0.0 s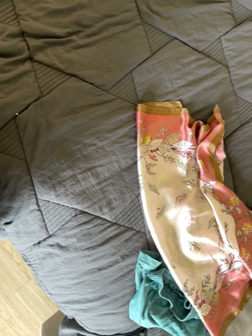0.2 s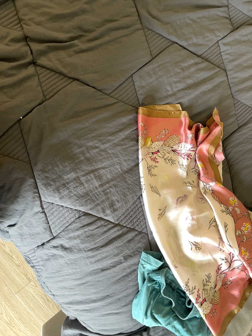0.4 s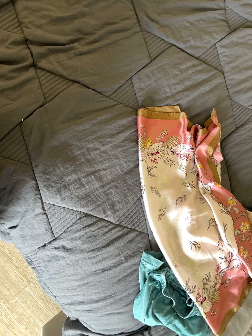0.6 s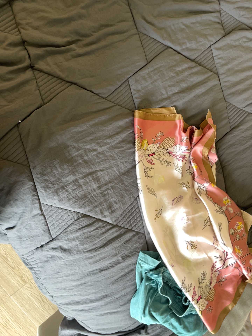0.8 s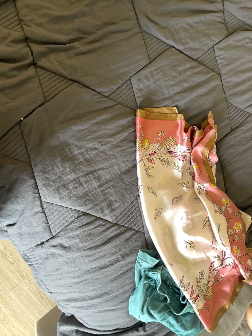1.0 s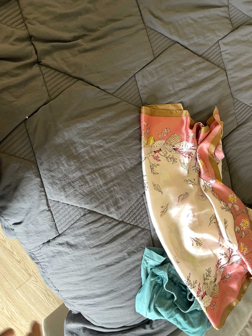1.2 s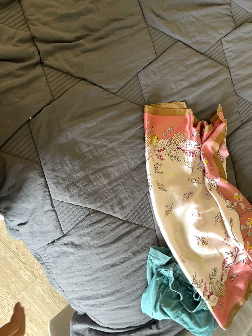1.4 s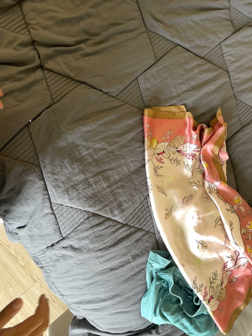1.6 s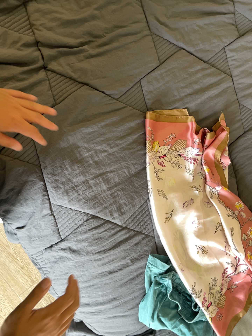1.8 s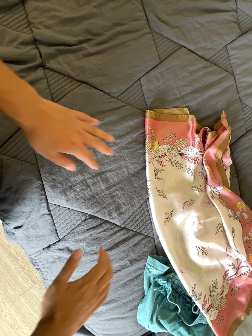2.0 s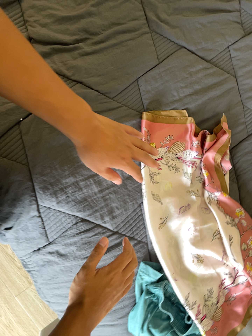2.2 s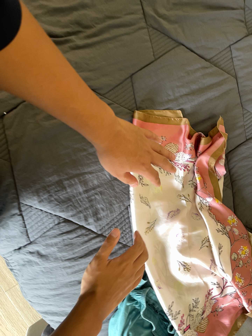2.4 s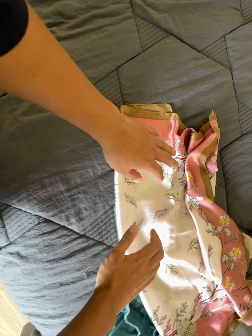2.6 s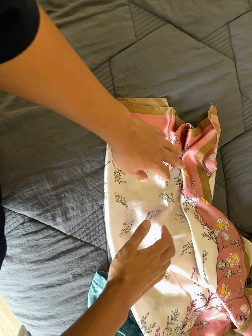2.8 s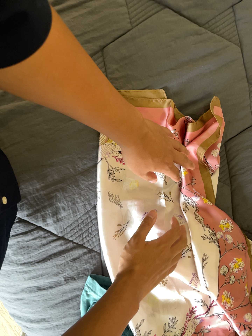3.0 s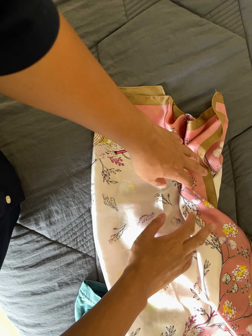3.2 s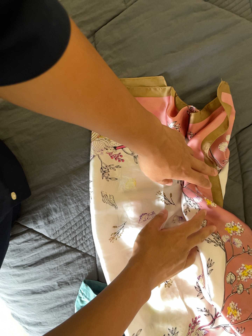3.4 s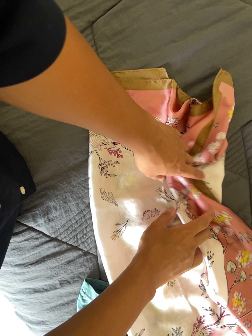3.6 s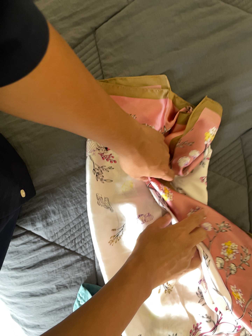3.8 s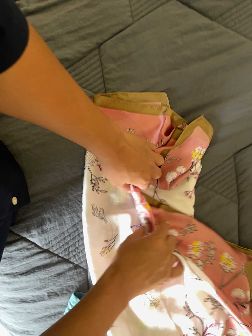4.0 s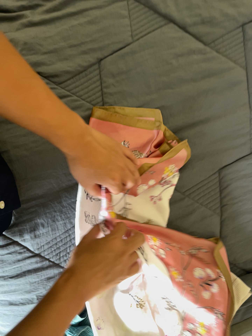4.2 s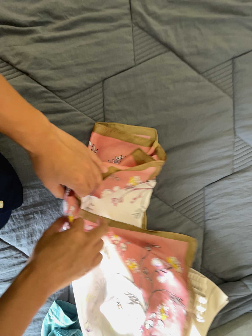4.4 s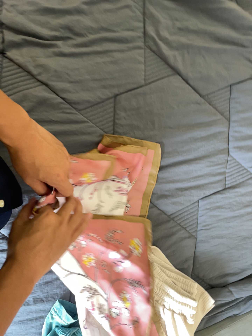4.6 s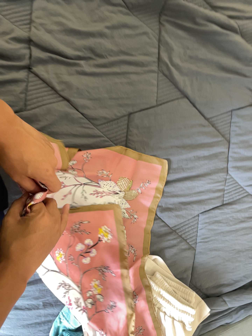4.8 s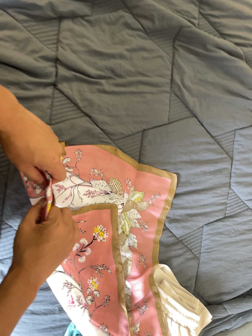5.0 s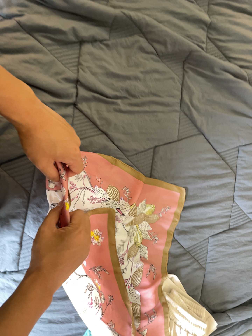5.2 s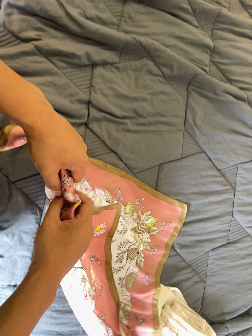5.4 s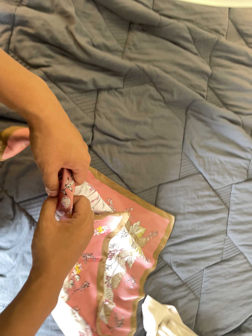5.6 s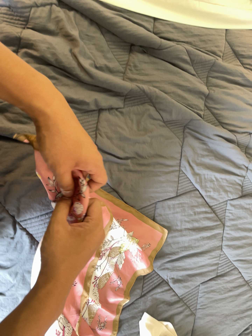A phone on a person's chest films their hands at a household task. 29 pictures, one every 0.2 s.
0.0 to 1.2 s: The camera shifts only a little, or ends up much as it began.
1.2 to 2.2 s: The camera travels to its right and forward, about 12 cm.
2.2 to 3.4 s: The camera pans to its left by about 15 degrees. It travels to its right and forward, about 28 cm.
3.4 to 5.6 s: The camera pans to its right by about 30 degrees. It travels to its left, backward and toward the top of its view, about 60 cm. Its aim tips toward the top of its view by about 10 degrees, and the scene shifts downward. It rolls about its line of sight by about 25 degrees, and the scene rotates clockwise.
The film runs forward here.
